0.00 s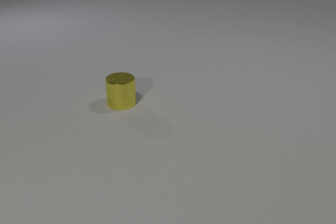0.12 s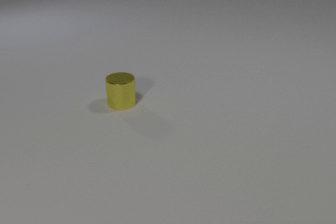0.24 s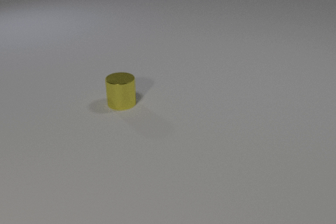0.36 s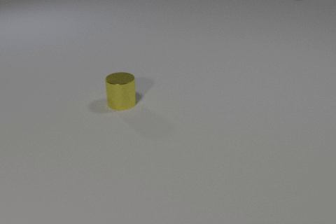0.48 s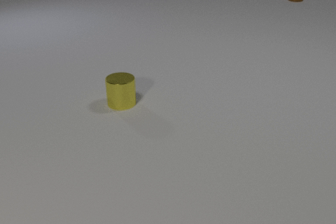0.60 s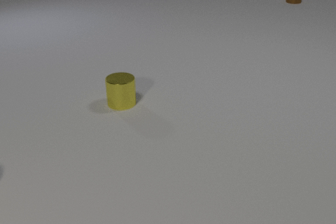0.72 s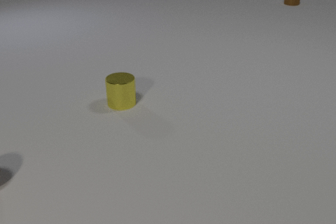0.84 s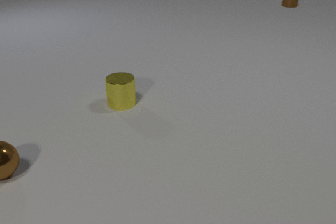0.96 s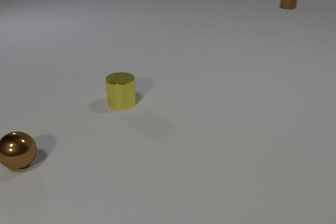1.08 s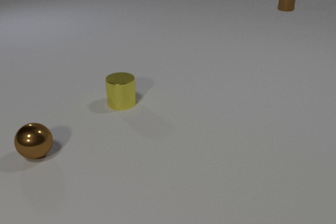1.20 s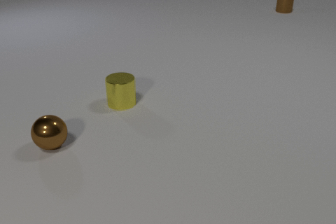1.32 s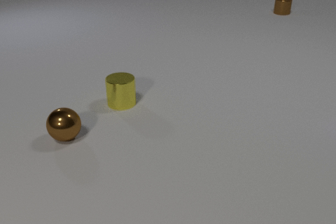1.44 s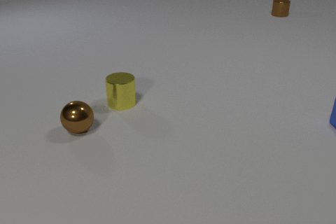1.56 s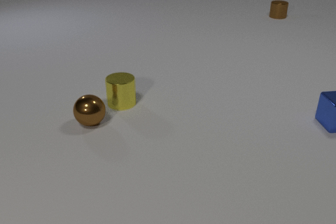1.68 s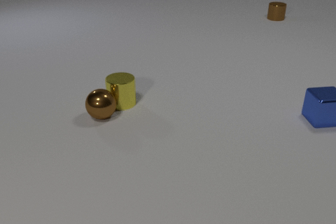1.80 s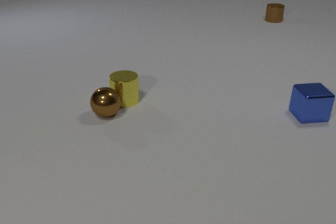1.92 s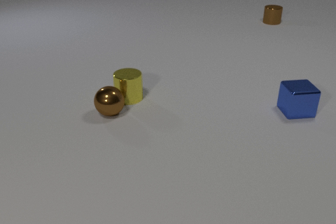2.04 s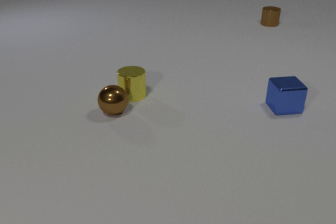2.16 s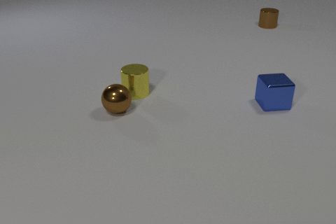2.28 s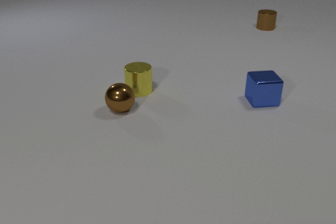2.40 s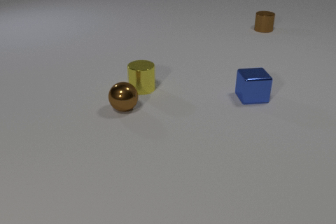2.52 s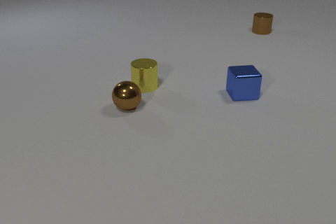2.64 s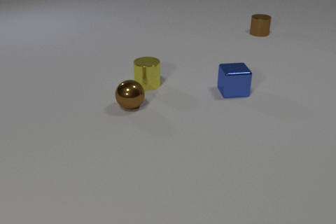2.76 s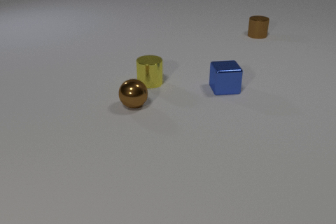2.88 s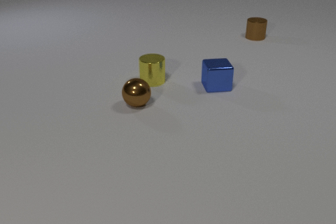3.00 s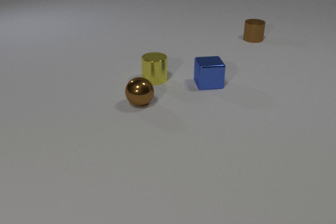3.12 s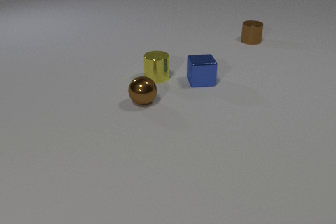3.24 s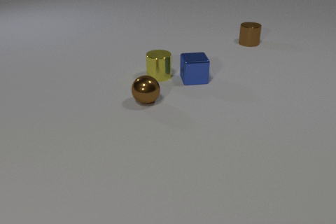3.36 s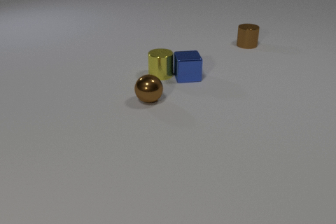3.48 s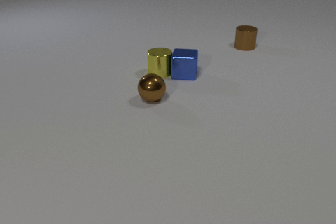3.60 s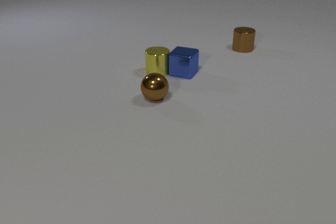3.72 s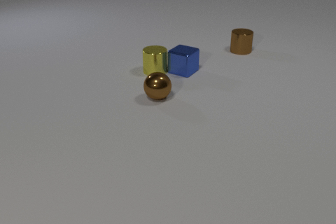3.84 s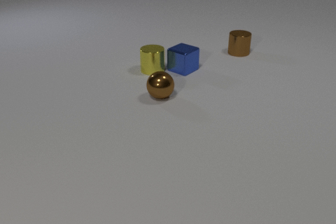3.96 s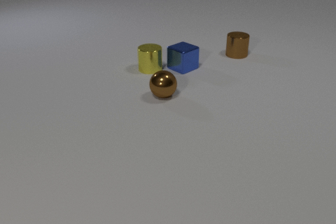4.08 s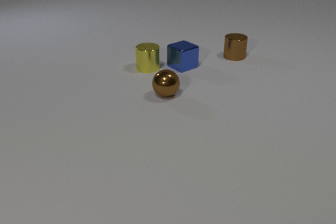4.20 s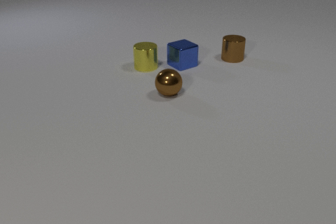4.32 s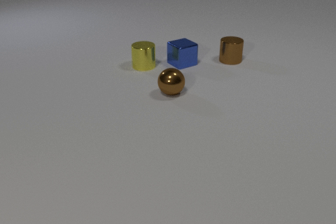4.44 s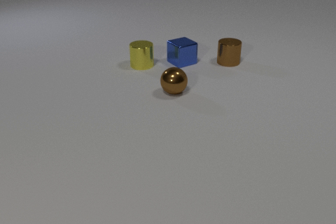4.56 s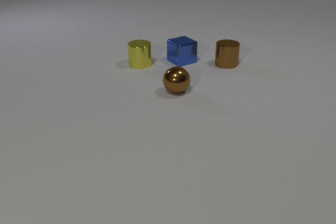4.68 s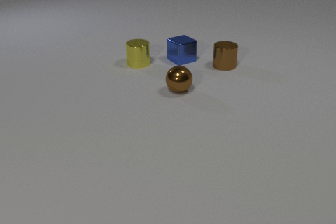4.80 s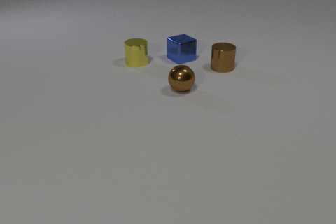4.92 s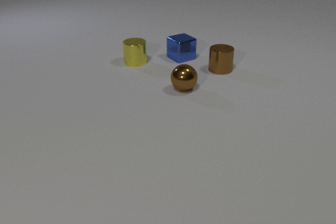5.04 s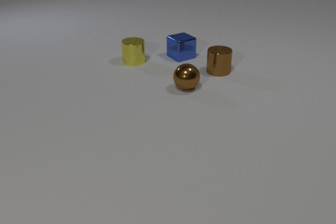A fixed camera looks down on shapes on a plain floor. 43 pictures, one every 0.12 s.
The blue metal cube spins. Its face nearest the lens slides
to the left.
The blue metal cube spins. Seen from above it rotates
clockwise.
0.00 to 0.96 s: The brown metal sphere comes in at the left edge, rolls to the right and away from the camera. The brown metal cylinder comes in at the top edge, slides toward the camera.
0.96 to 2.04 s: The brown metal sphere rolls to the right and away from the camera. The yellow metal cylinder slides away from the camera and to the right. The brown metal cylinder slides toward the camera. The blue metal cube comes in at the right edge, slides to the left. The brown metal sphere and the yellow metal cylinder collide.
2.04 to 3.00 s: The brown metal sphere rolls to the right and away from the camera. The yellow metal cylinder slides away from the camera and to the right. The brown metal cylinder slides toward the camera. The blue metal cube slides to the left and away from the camera.
3.00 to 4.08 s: The brown metal sphere rolls to the right and away from the camera. The yellow metal cylinder slides away from the camera. The brown metal cylinder slides toward the camera. The blue metal cube slides away from the camera and to the left, spins clockwise seen from above by about 60 degrees, its near face sliding to the left. The yellow metal cylinder and the blue metal cube collide.
4.08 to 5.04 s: The brown metal sphere rolls to the right and away from the camera. The yellow metal cylinder slides away from the camera and to the left. The brown metal cylinder slides toward the camera. The blue metal cube slides away from the camera.
How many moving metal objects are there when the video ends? 4.
What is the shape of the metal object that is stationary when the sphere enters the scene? cylinder.
How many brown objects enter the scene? 2.
